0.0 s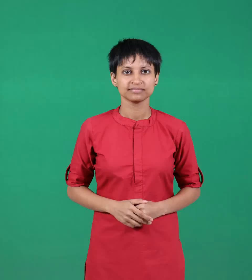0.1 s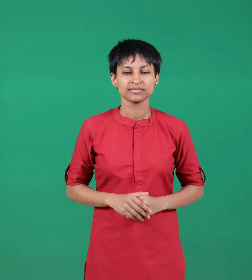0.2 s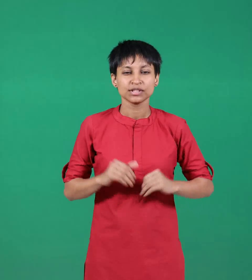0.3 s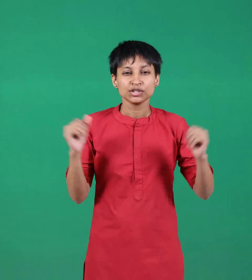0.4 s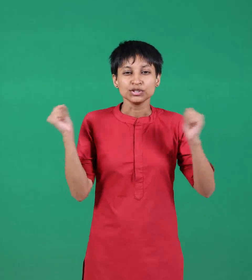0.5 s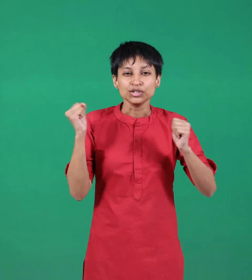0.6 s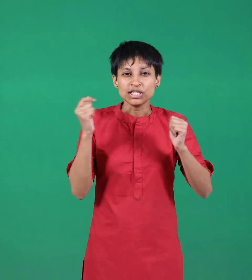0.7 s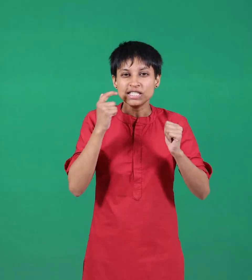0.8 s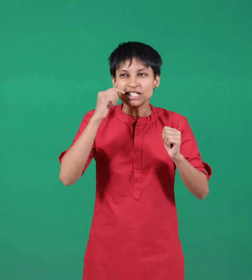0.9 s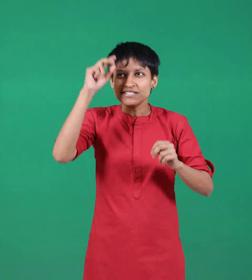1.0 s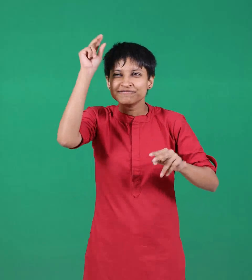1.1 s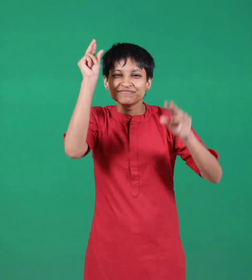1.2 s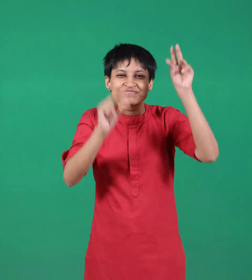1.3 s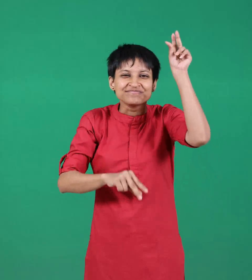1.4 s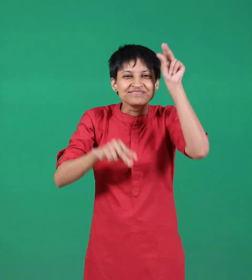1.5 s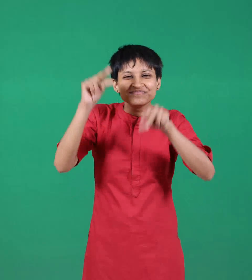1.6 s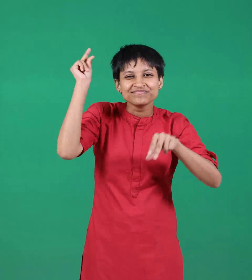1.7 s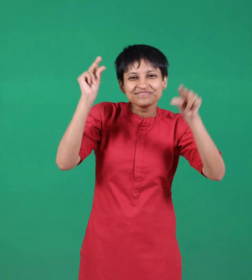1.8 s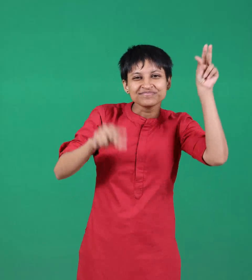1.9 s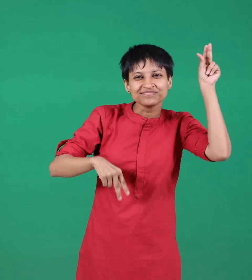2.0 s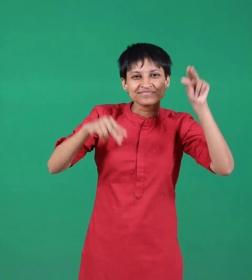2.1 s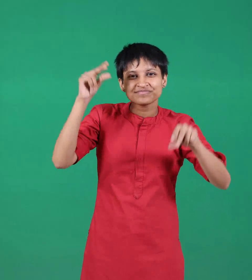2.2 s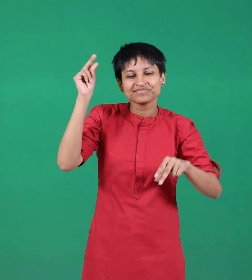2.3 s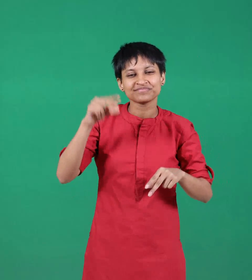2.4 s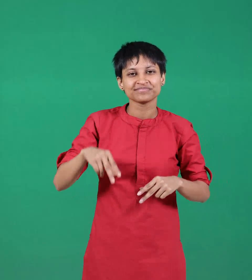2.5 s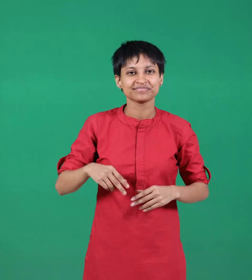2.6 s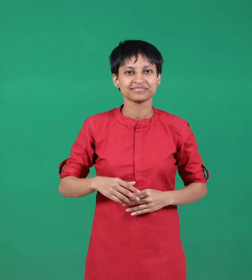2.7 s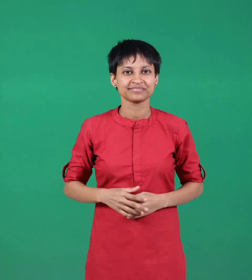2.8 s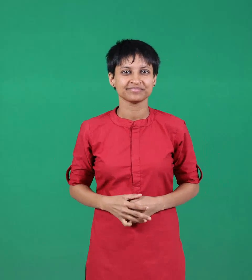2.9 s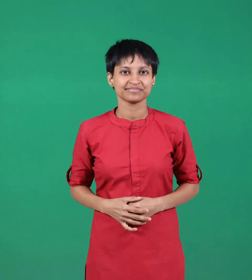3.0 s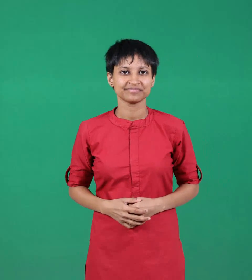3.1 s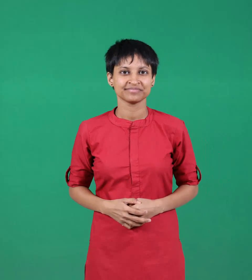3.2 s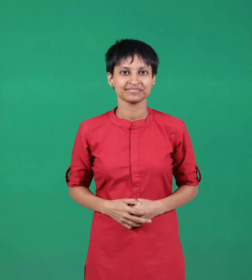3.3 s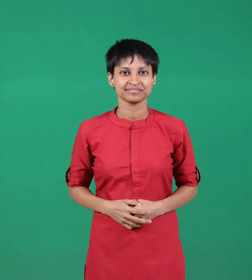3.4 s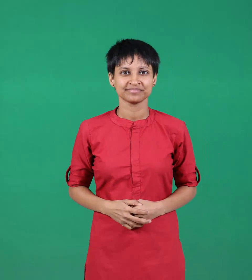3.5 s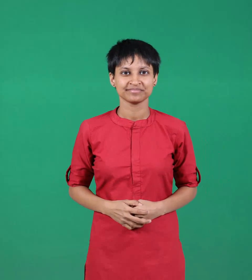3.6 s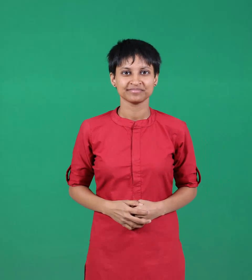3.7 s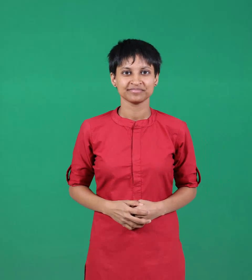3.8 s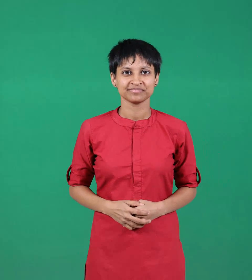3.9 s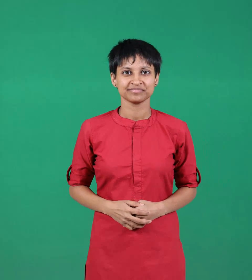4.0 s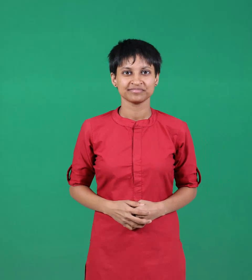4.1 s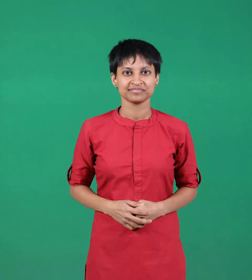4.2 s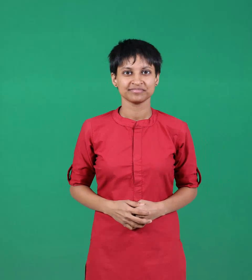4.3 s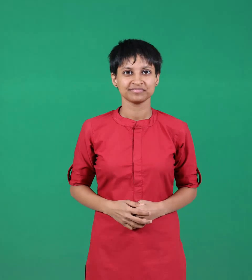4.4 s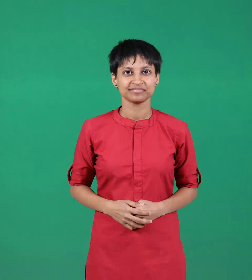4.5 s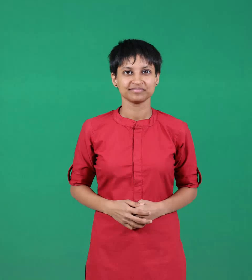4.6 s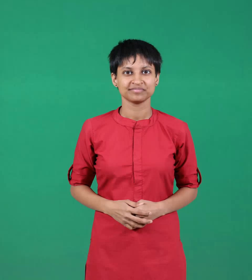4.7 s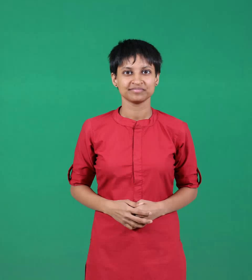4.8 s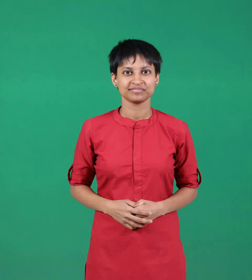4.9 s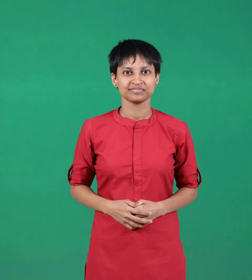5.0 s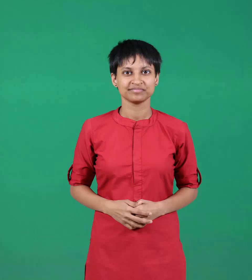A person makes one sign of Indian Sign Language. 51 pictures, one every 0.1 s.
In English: snow
